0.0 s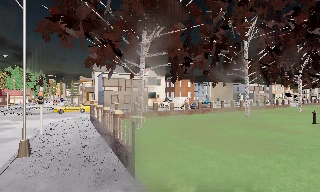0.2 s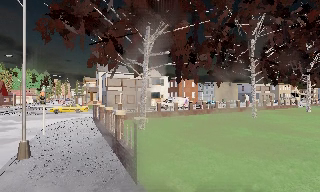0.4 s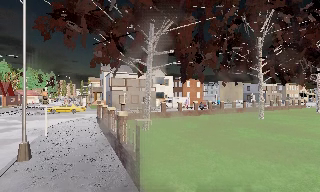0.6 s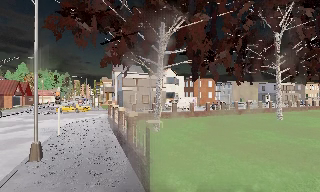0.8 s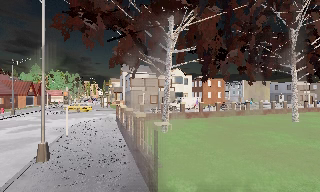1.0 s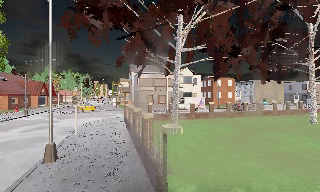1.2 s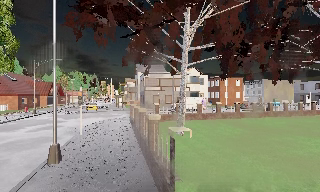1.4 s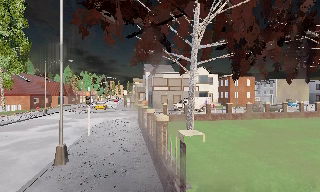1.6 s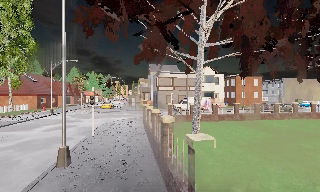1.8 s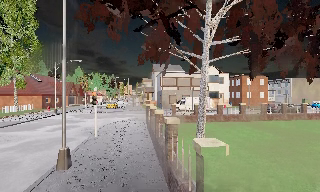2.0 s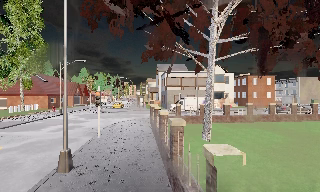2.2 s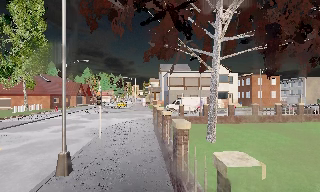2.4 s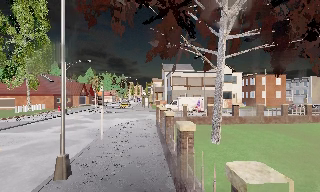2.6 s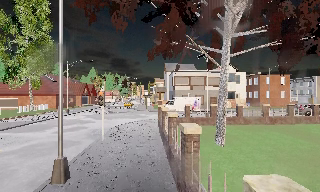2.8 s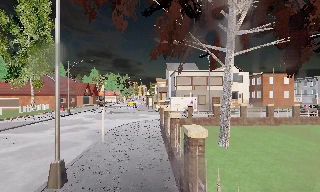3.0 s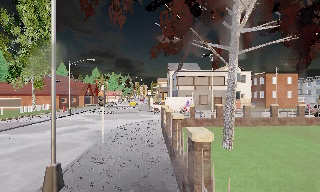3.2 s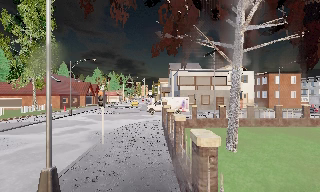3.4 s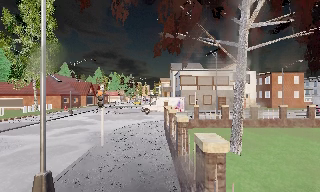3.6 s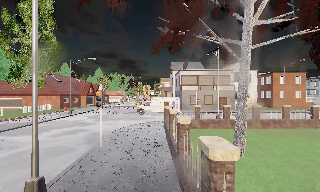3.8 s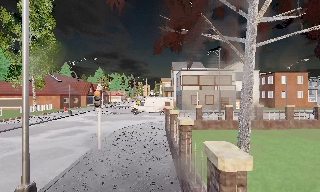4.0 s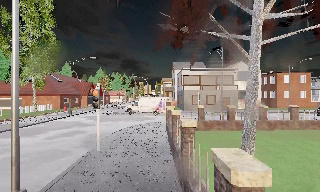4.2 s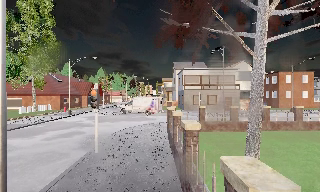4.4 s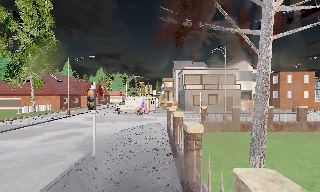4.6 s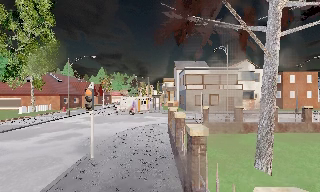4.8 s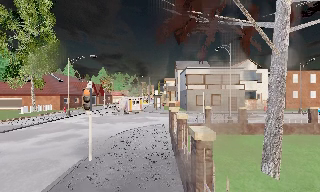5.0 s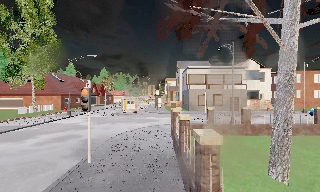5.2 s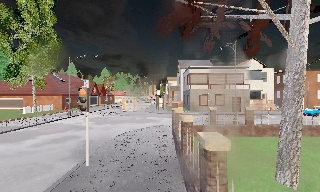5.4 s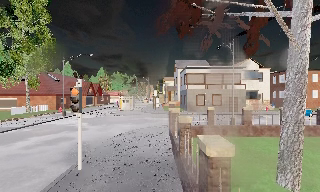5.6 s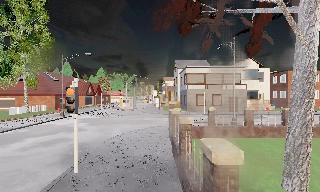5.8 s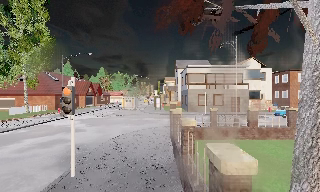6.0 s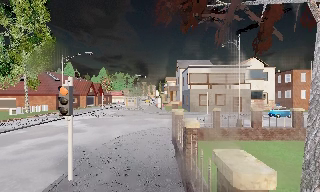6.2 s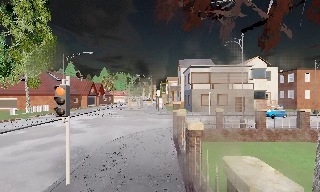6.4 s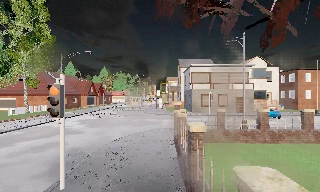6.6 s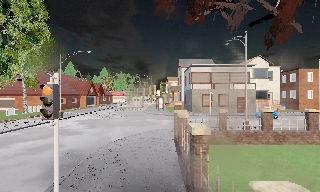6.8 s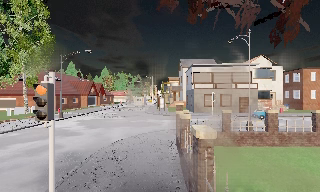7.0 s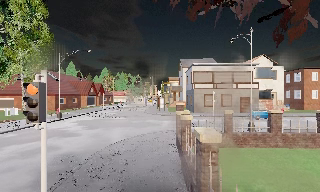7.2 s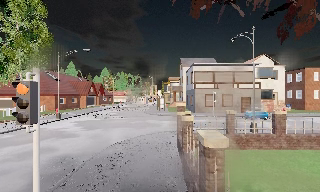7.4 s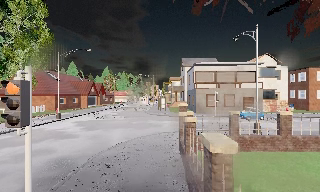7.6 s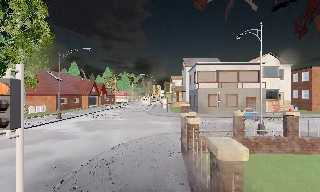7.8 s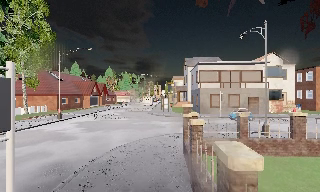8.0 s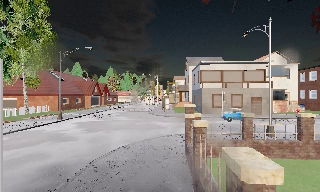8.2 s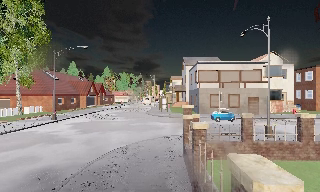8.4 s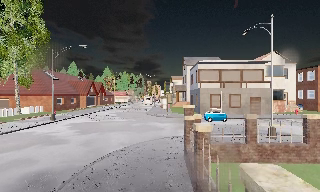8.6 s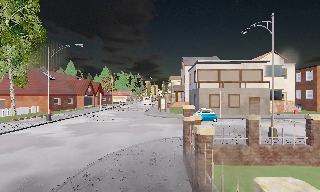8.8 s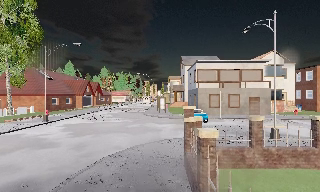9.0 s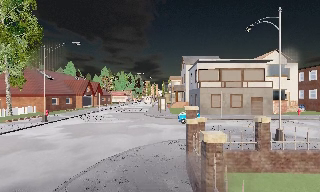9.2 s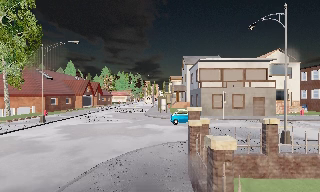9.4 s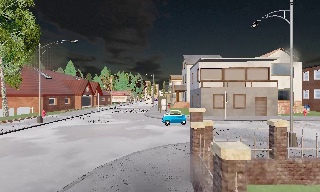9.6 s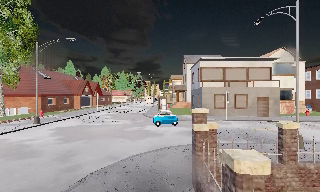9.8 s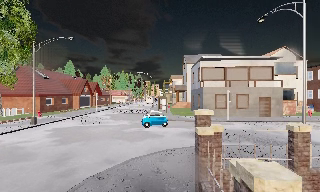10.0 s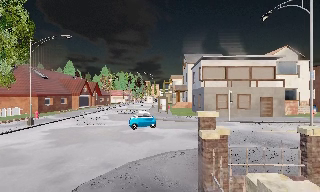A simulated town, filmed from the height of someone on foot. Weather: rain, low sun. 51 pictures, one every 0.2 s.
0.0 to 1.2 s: The camera pans to its left, which is counterclockwise from overhead, by about 15 degrees. It travels forward, about 2 m, so what stands in front looms larger.
1.2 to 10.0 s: The camera pans to its left, which is counterclockwise from overhead, by about 15 degrees. It travels forward, about 12 m, so what stands in front looms larger.
The film runs forward here.
